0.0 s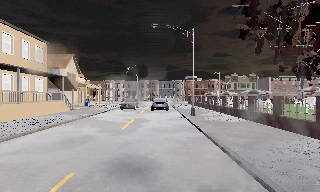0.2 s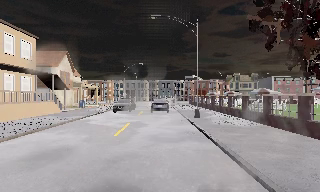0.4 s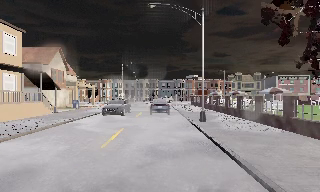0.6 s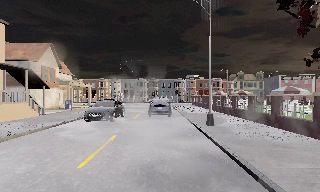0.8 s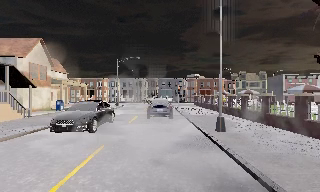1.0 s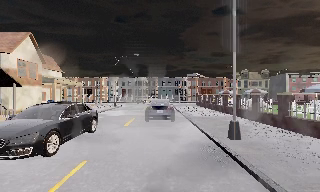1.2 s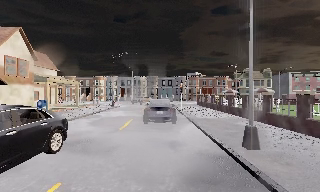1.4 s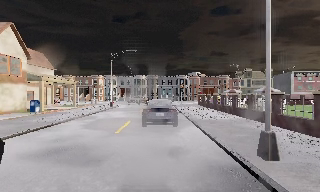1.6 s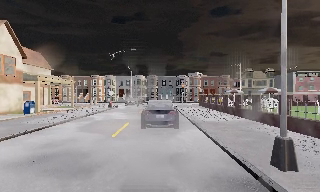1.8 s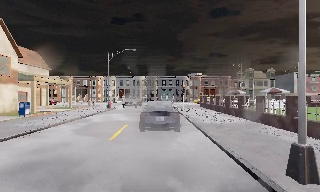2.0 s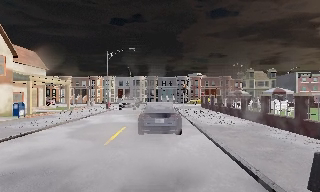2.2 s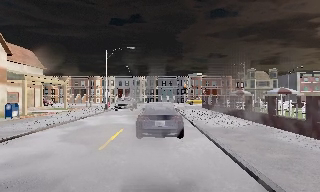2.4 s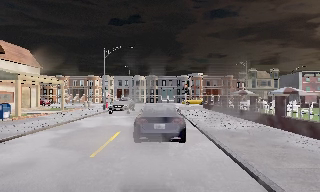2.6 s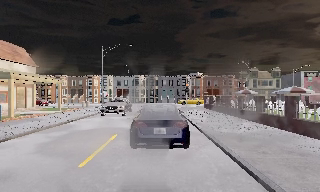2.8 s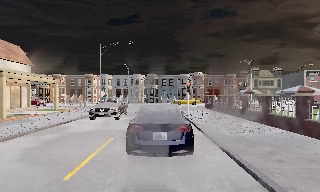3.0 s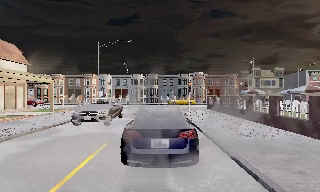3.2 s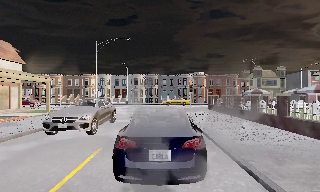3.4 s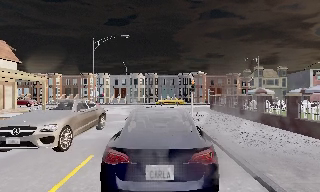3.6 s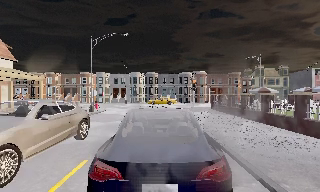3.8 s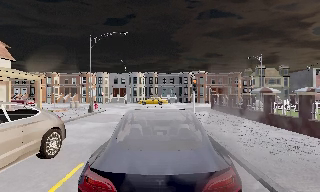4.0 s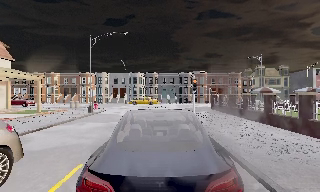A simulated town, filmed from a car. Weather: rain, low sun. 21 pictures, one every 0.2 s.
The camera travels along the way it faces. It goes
forward.
0.0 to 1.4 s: The camera travels forward, about 9 m, so what stands in front looms larger. It loses speed.
1.4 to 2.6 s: The camera travels forward, about 3.5 m, so what stands in front looms larger.
2.6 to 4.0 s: The camera travels forward, about 3 m, so what stands in front looms larger. It loses speed.
The film runs forward here.
